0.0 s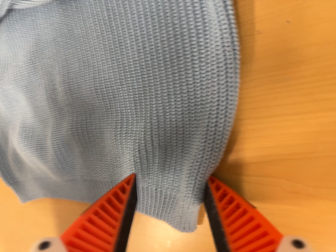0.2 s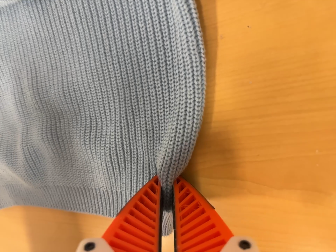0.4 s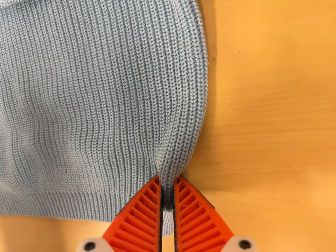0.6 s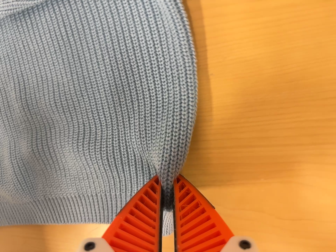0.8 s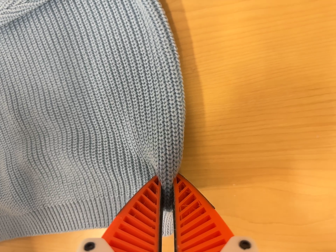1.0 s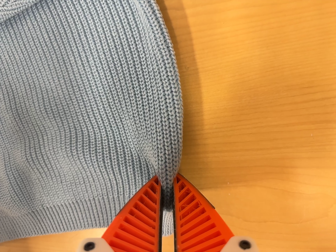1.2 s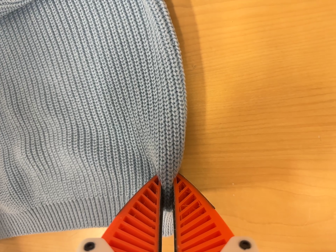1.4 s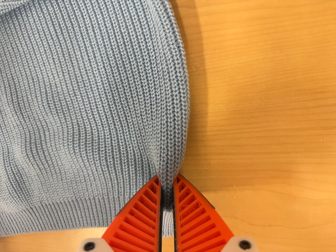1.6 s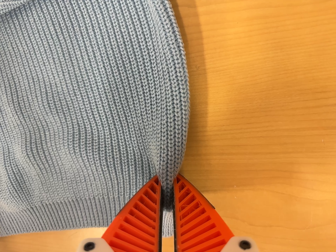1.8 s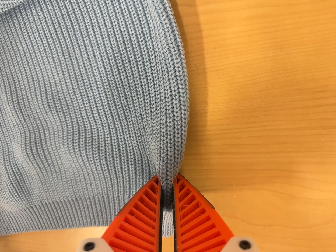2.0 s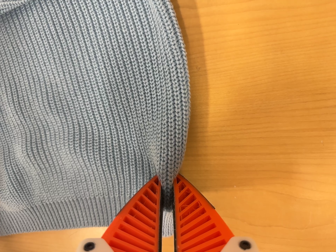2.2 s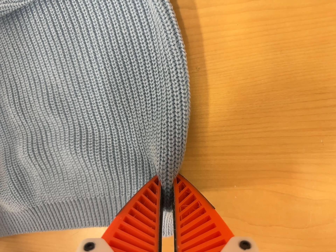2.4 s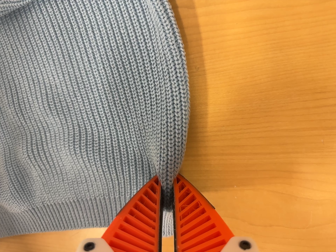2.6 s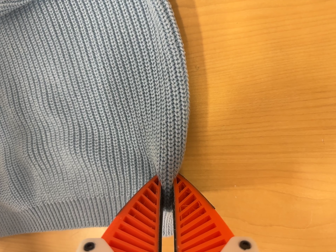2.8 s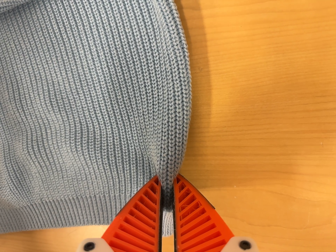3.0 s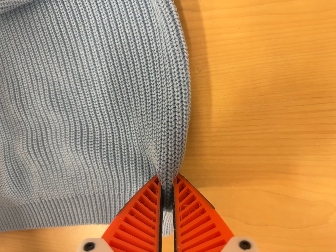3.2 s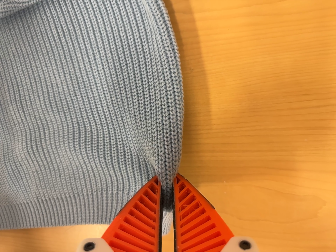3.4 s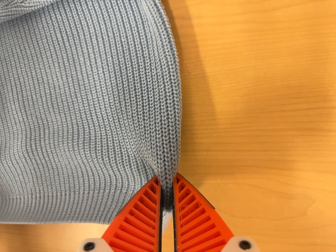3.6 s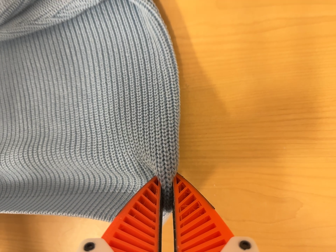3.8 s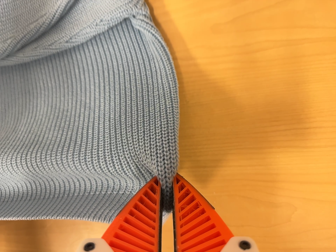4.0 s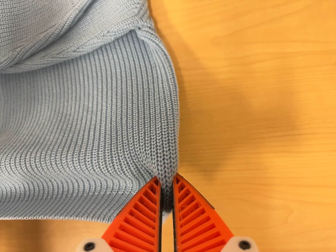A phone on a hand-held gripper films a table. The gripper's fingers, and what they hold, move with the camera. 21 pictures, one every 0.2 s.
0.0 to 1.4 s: The scene slides to the left, as the camera pans about 10 degrees to its right. It travels backward, about 6 cm, so what stands in front gets smaller.
1.4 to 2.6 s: The camera shifts only a little, or ends up much as it began.
2.6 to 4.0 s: The camera travels backward, about 10 cm, so what stands in front gets smaller. Its aim tips toward the top of its view by about 15 degrees, and the scene shifts downward.
The film runs forward here.
